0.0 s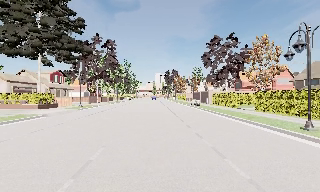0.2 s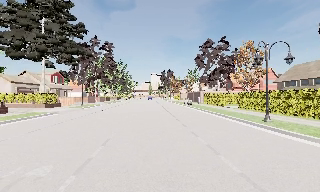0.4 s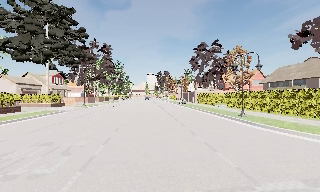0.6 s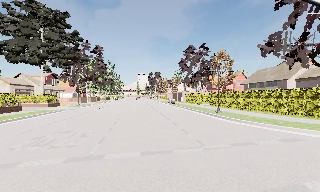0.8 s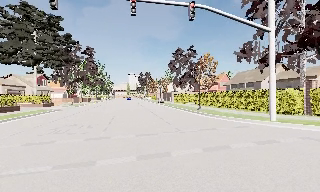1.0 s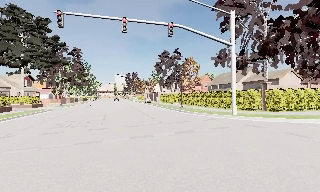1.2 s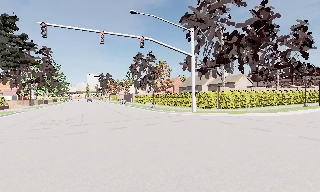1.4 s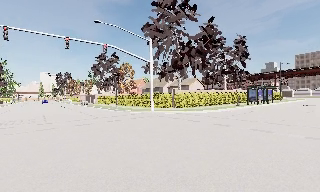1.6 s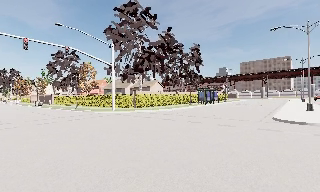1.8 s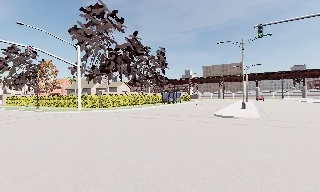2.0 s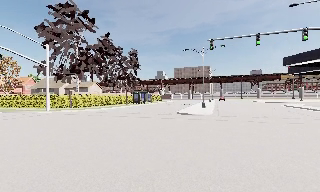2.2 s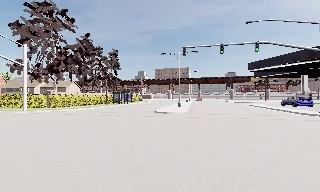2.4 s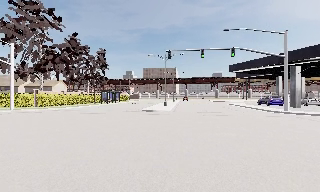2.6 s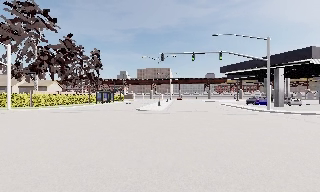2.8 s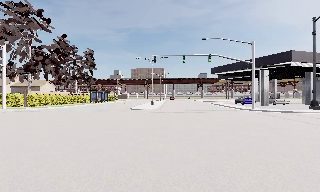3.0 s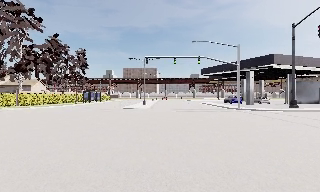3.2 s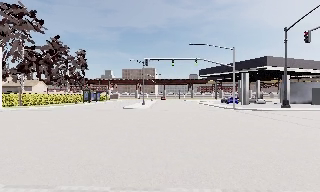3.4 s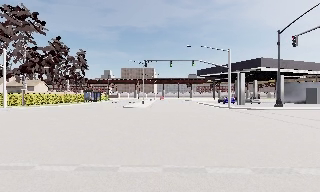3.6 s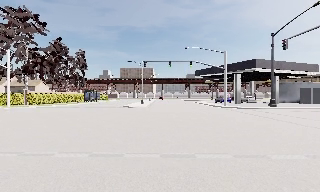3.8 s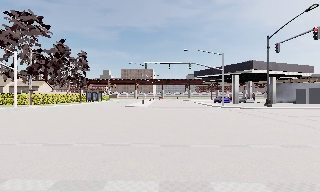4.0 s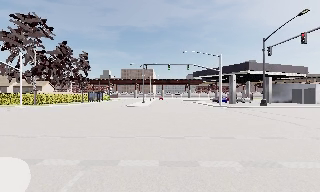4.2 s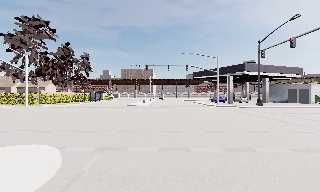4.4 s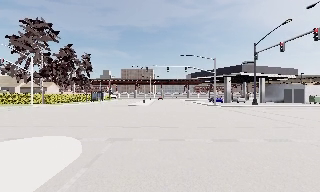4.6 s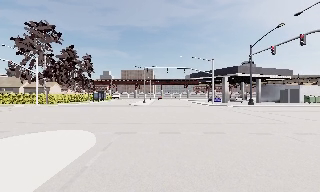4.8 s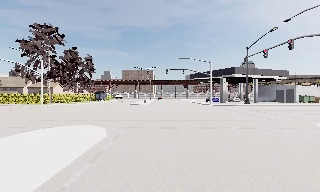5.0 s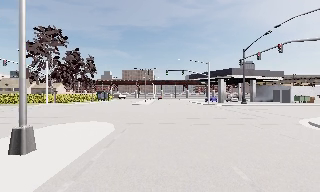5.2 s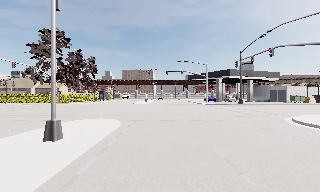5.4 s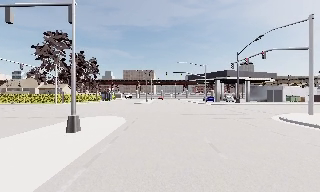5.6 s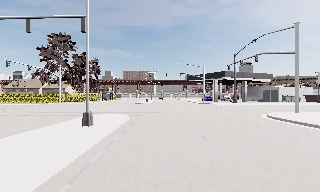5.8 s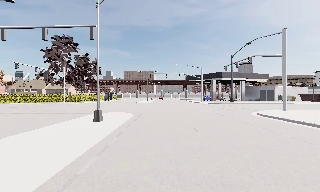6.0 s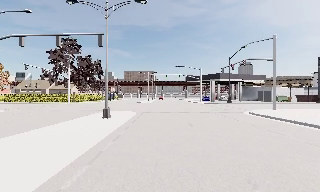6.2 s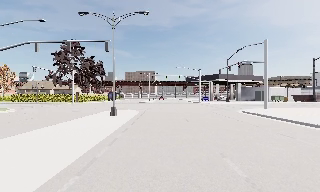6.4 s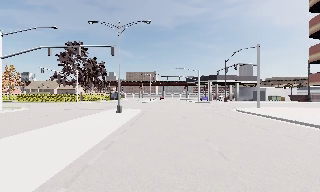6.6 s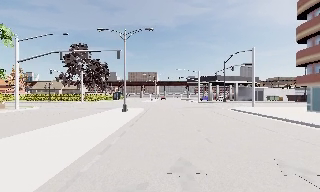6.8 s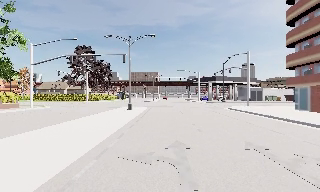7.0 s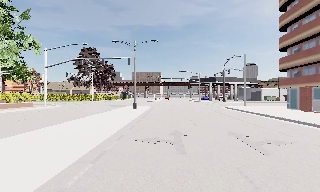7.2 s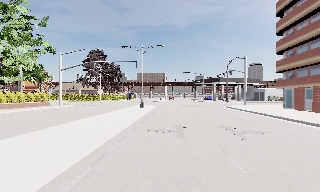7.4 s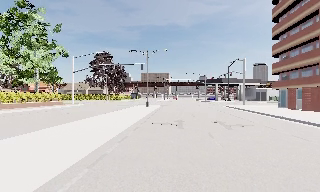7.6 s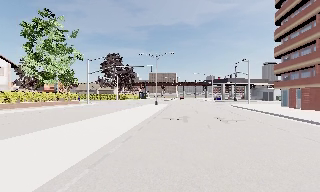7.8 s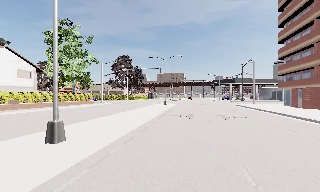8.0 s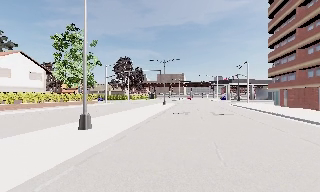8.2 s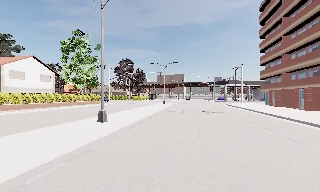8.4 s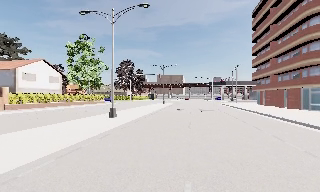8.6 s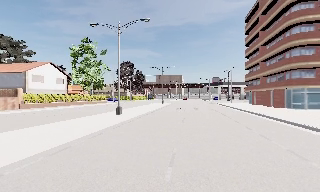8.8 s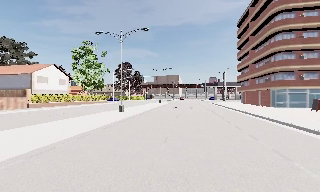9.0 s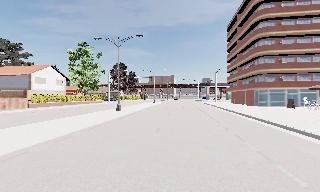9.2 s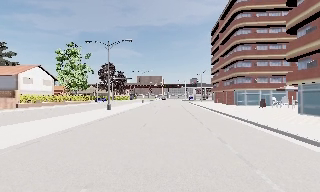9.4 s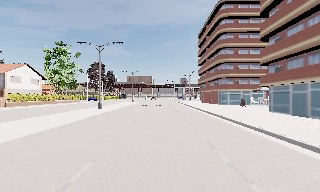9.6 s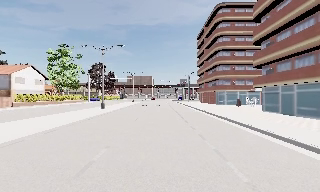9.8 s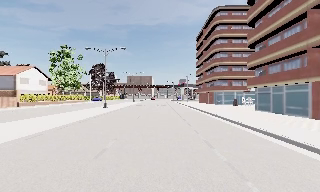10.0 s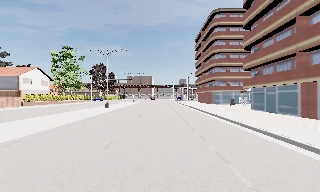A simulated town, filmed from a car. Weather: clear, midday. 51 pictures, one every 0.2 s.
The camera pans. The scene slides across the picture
to the left.
The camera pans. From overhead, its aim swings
clockwise.
0.0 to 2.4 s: The camera pans to its right, which is clockwise from overhead, by about 80 degrees. It travels backward, about 25 m.
2.4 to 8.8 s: The camera travels backward, about 45 m, so what stands in front gets smaller. It gains speed.
8.8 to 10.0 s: The camera travels backward, about 7 m, so what stands in front gets smaller. It loses speed.
The film runs backward here.
